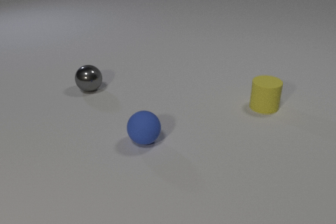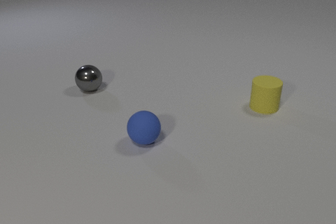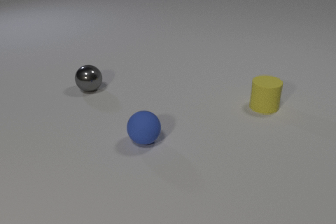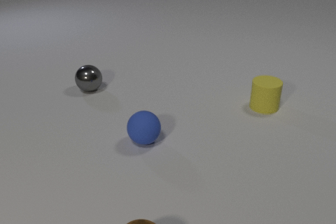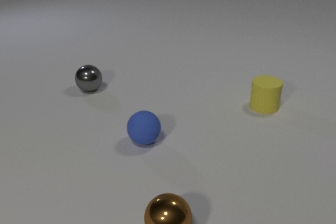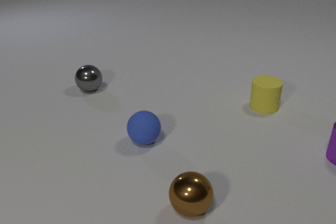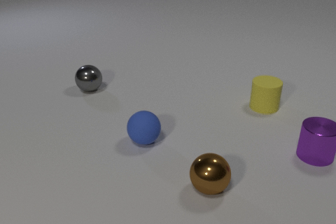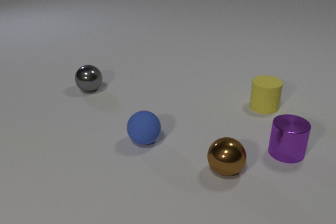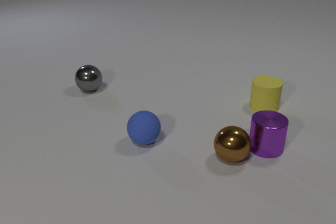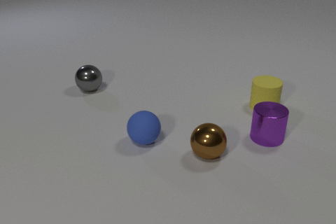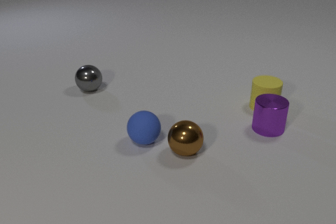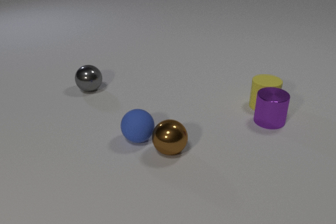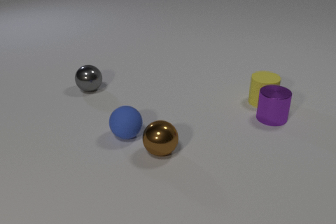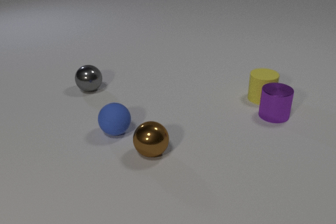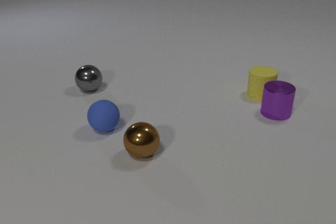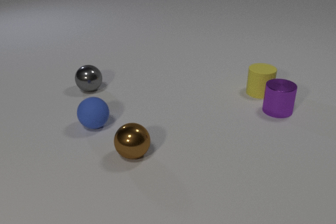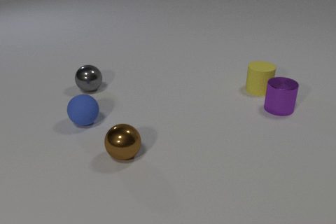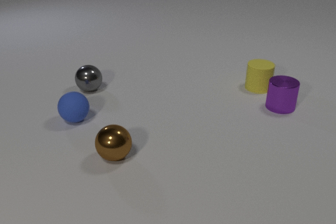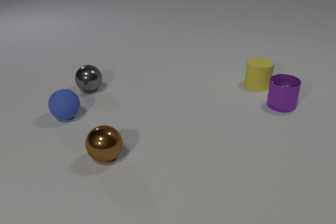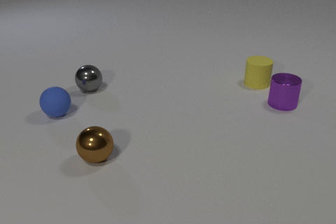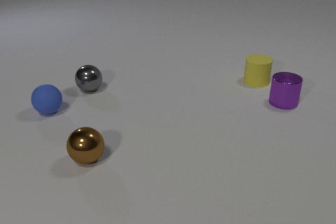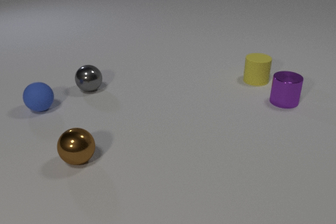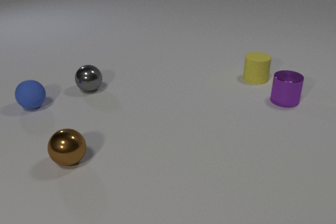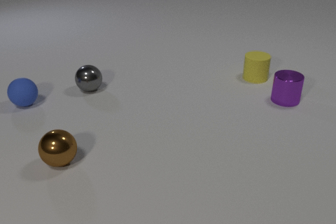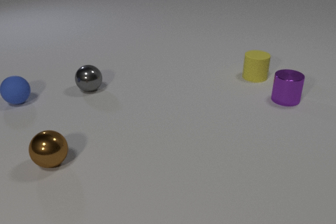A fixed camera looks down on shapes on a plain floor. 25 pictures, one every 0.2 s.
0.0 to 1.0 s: The brown metal sphere comes in at the bottom edge, rolls away from the camera and to the right. The purple metal cylinder comes in at the right edge.
1.0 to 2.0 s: The brown metal sphere rolls away from the camera. The purple metal cylinder slides to the left. The brown metal sphere and the purple metal cylinder collide.
2.0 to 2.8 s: The brown metal sphere rolls to the left. The purple metal cylinder slides away from the camera. The blue rubber sphere rolls to the left and away from the camera. The yellow rubber cylinder slides away from the camera. The brown metal sphere and the blue rubber sphere collide. The purple metal cylinder and the yellow rubber cylinder collide.
2.8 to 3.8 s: The brown metal sphere rolls to the left. The purple metal cylinder slides away from the camera. The blue rubber sphere rolls to the left and away from the camera. The yellow rubber cylinder slides away from the camera.
3.8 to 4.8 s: The brown metal sphere rolls to the left. The purple metal cylinder slides away from the camera. The blue rubber sphere rolls away from the camera and to the left. The yellow rubber cylinder slides away from the camera.
How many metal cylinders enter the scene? 1.
What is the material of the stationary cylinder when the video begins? rubber.
How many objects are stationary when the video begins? 3.
